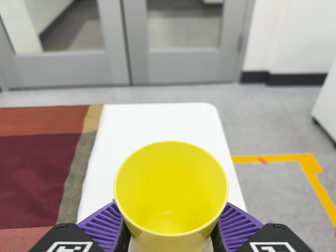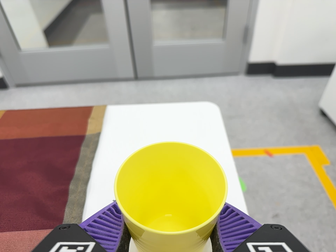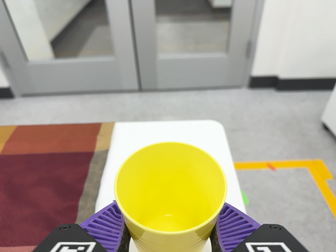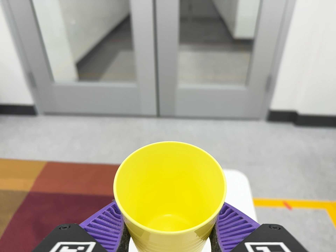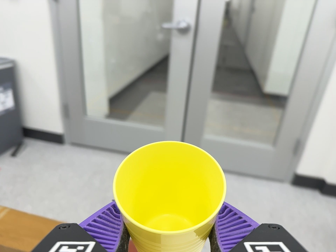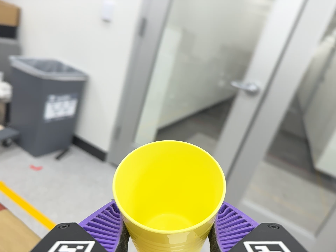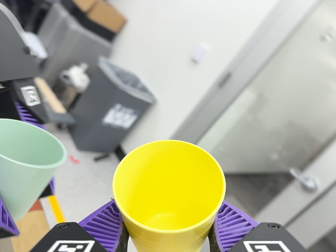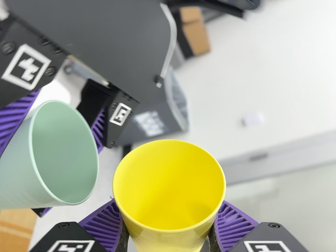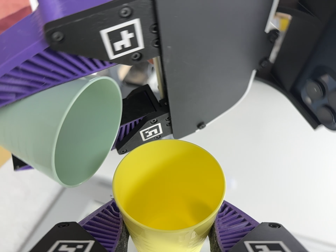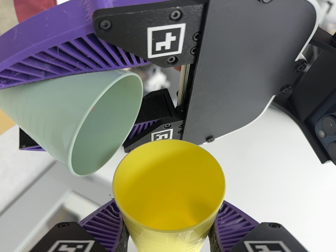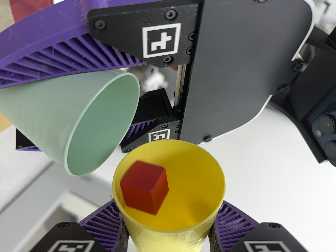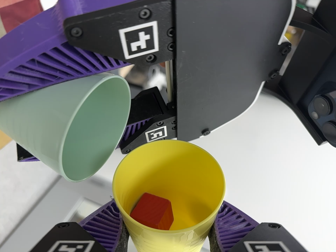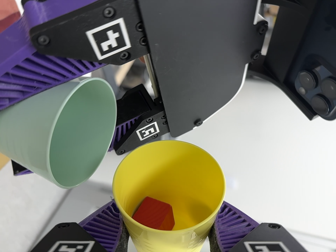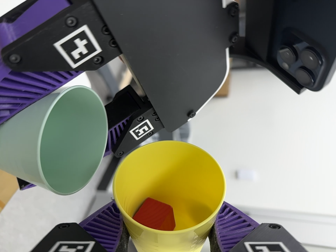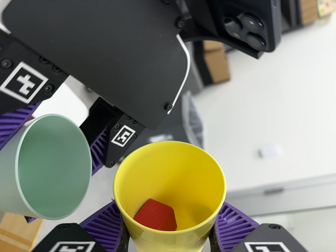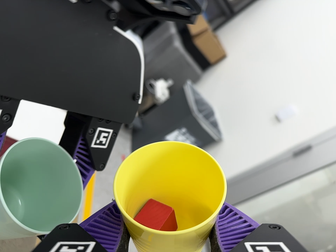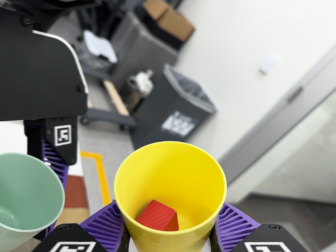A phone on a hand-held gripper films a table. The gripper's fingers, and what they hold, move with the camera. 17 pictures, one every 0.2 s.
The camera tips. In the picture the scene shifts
downward.
0.0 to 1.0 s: The camera pans to its left by about 20 degrees. It travels toward the top of its view and to its left, about 24 cm, so close, fixed things drift downward. Its aim tips toward the top of its view by about 20 degrees, and the scene shifts downward. It rolls about its line of sight by about 30 degrees, and the scene rotates clockwise.
1.0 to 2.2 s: The camera travels to its left and toward the top of its view, about 22 cm, so close, fixed things drift to the right. Its aim tips toward the top of its view by about 15 degrees, and the scene shifts downward. It rolls about its line of sight by about 100 degrees, and the scene rotates clockwise.
2.2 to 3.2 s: The camera pans to its left by about 10 degrees. It travels to its right, about 14 cm. It rolls about its line of sight by about 70 degrees, and the scene rotates counterclockwise.
The film runs backward here.
